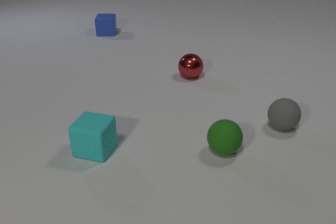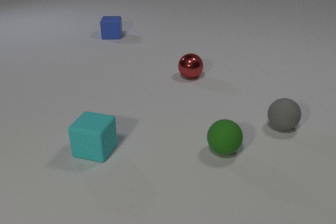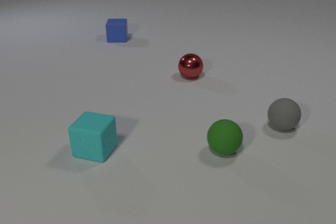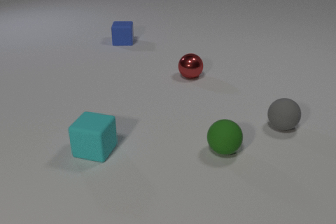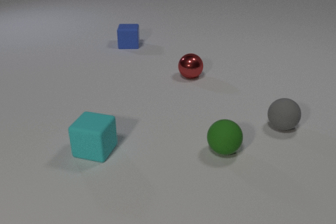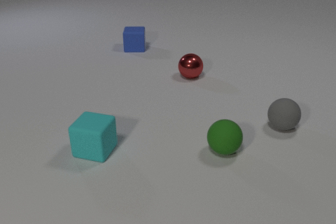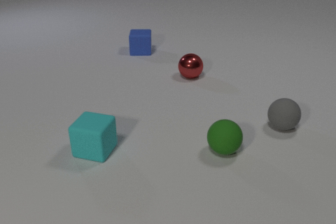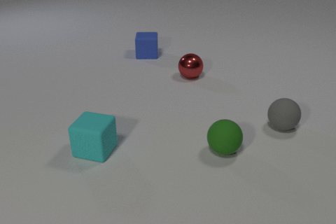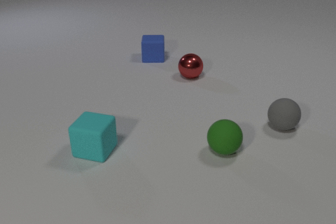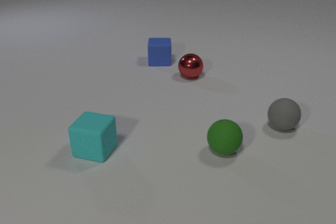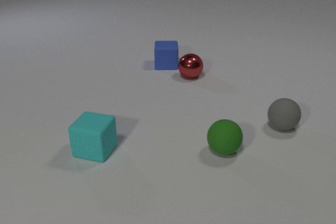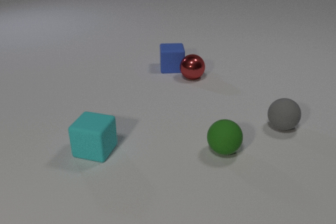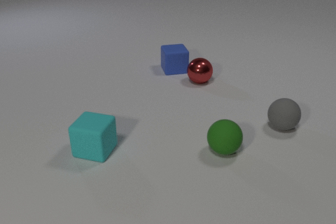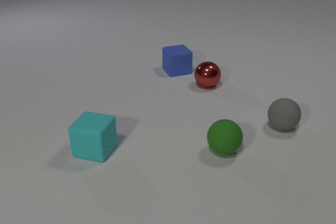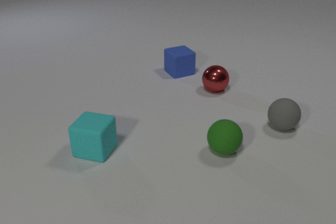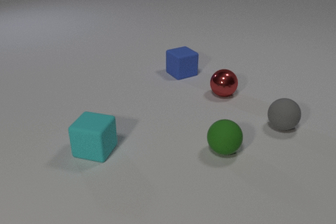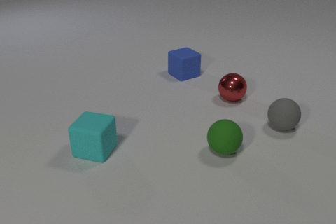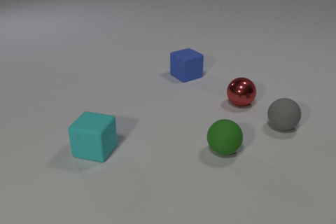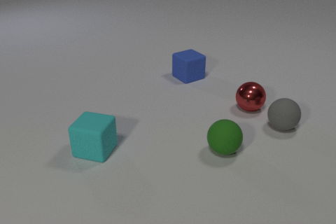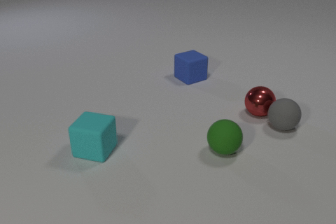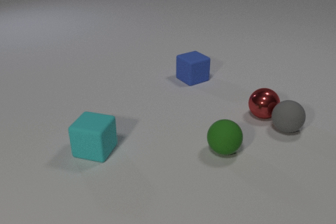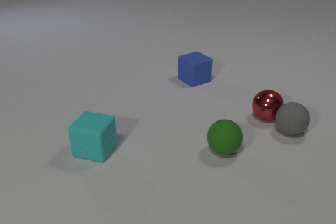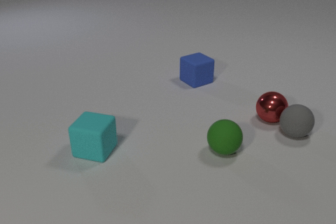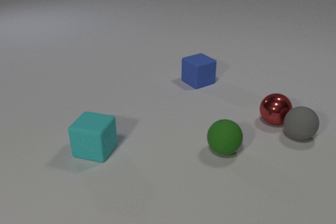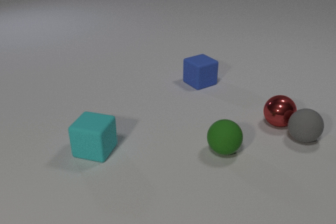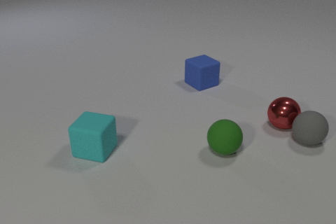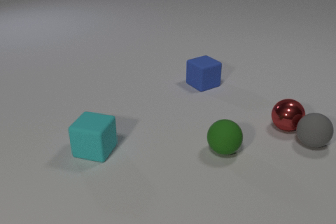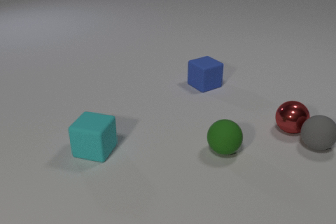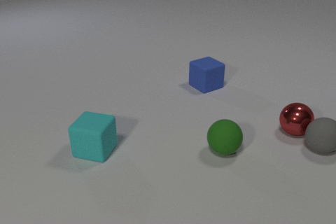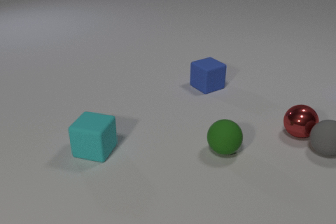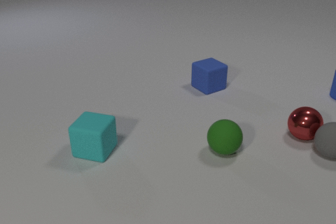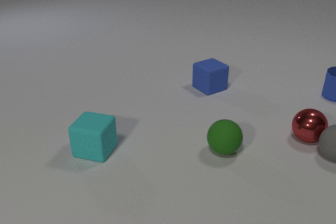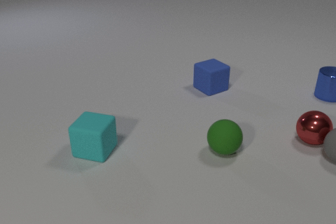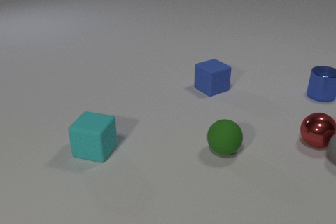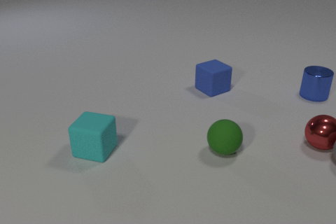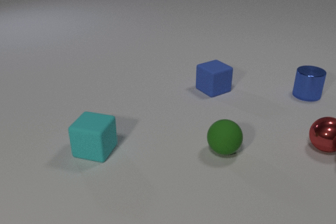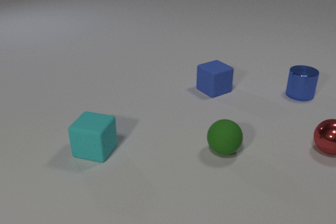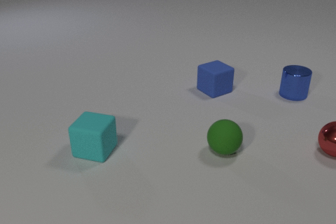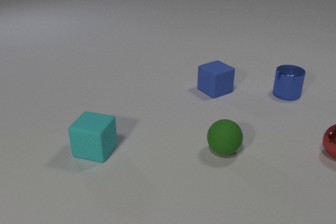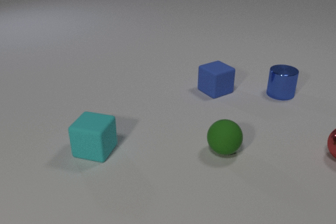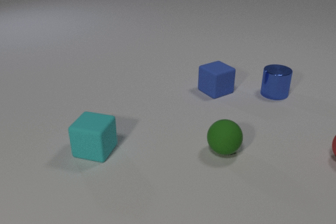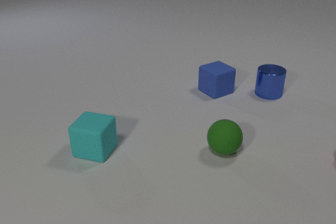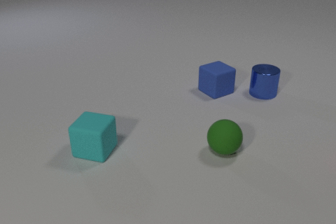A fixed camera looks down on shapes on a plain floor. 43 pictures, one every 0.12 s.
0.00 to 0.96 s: The blue rubber cube slides toward the camera and to the right.
0.96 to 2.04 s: The blue rubber cube slides toward the camera and to the right, spins counterclockwise seen from above by about 30 degrees, its near face sliding to the right. The red metal sphere rolls toward the camera and to the right. The blue rubber cube and the red metal sphere collide.
2.04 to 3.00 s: The blue rubber cube slides toward the camera and to the right. The red metal sphere rolls to the right and toward the camera. The gray rubber sphere rolls to the right and toward the camera. The red metal sphere and the gray rubber sphere collide.
3.00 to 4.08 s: The blue rubber cube slides toward the camera and to the right. The red metal sphere rolls to the right and toward the camera. The blue metal cylinder comes in at the right edge, slides to the left. The gray rubber sphere rolls to the right and toward the camera.
4.08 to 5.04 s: The red metal sphere rolls to the right and toward the camera, leaves at the right edge. The blue metal cylinder slides to the left. The gray rubber sphere leaves at the right edge.
What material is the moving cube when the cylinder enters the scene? rubber.
How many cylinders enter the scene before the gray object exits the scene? 1.
What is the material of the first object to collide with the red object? rubber.
